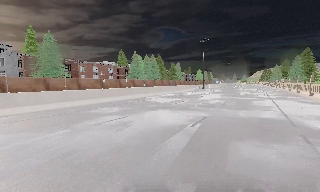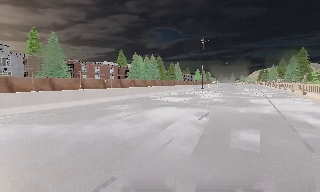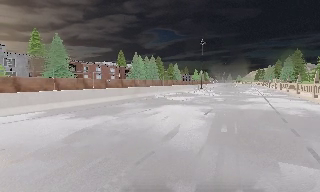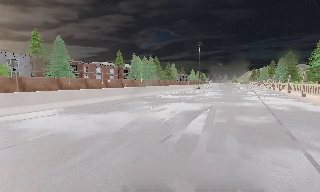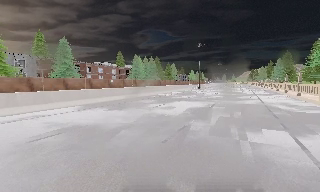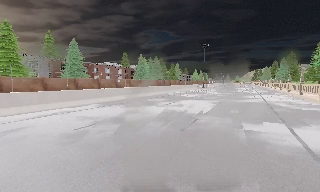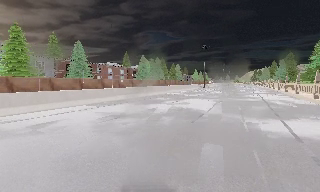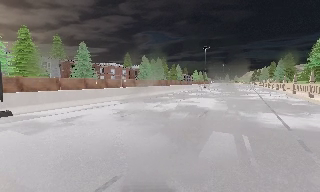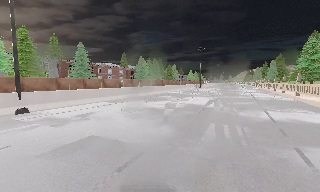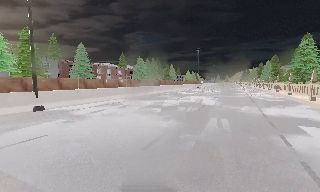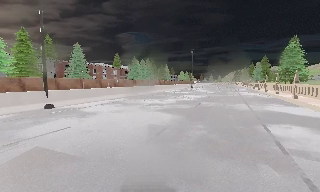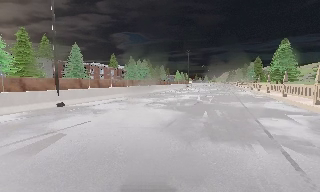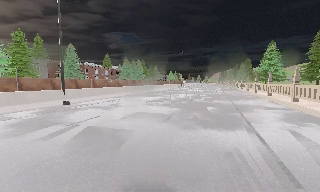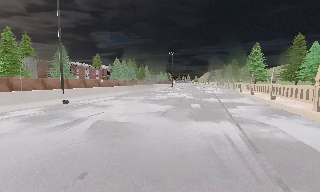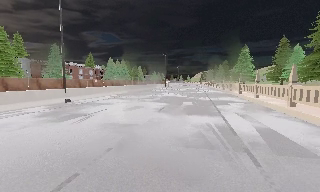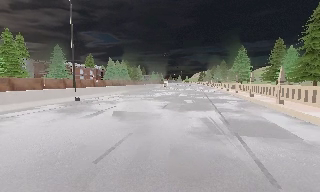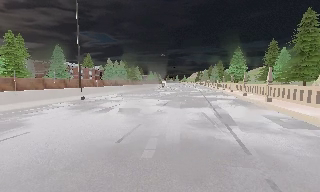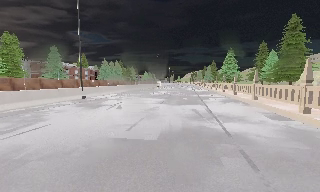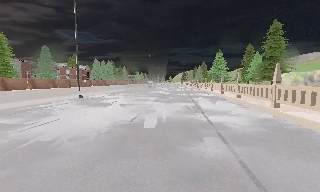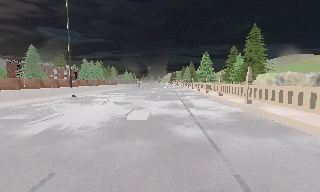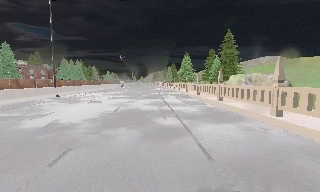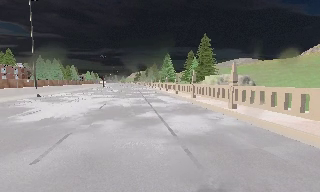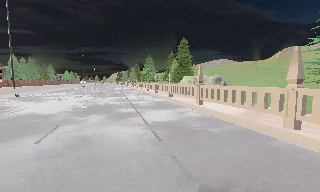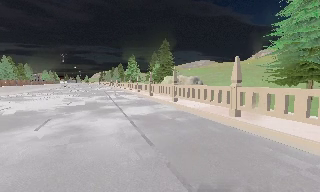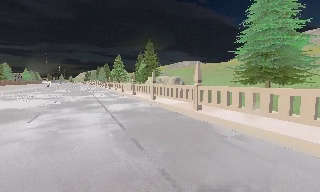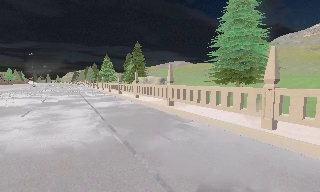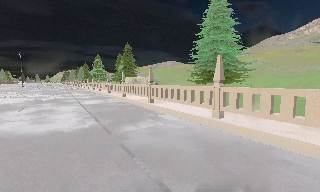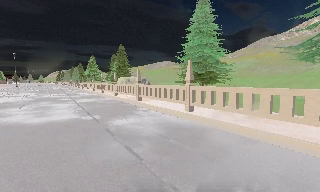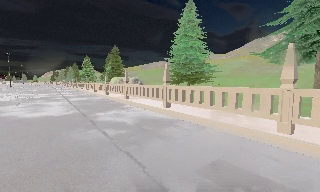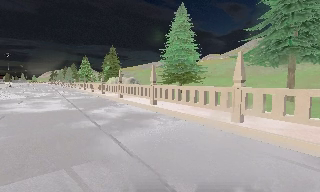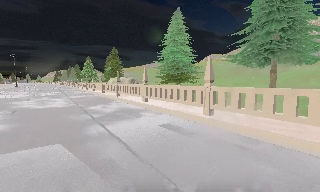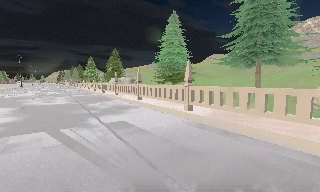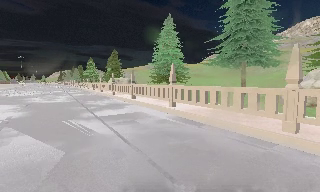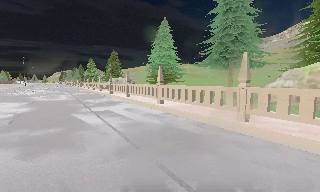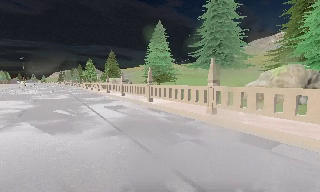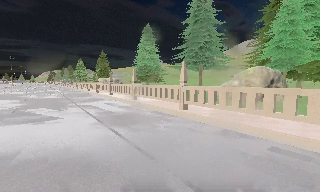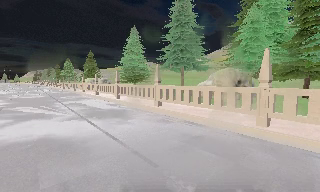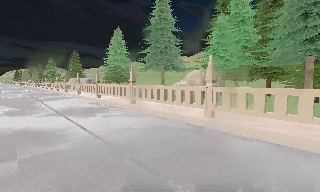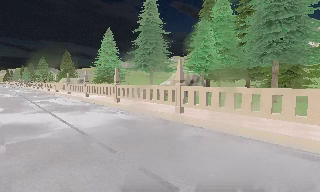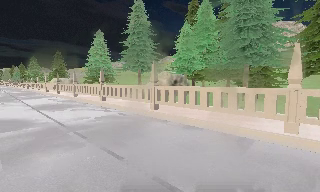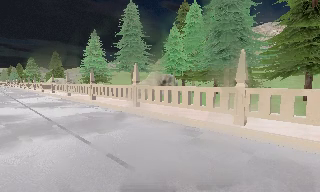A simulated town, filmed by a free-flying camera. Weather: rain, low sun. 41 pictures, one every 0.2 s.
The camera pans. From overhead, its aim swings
clockwise.
The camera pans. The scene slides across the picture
to the left.
0.0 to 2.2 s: The camera travels backward and to its left, about 14 m, so what stands in front gets smaller.
2.2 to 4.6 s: The camera pans to its right, which is clockwise from overhead, by about 45 degrees. It travels backward, about 16 m.
4.6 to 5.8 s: The camera swings to its right by about 15 degrees, and the scene slides to the left. It travels backward and to its right, about 10 m, so what stands in front gets smaller.
5.8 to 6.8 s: The camera travels backward and to its right, about 8 m, so what stands in front gets smaller.
6.8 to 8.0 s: The camera swings to its right by about 15 degrees, and the scene slides to the left. It travels backward and to its right, about 9 m, so what stands in front gets smaller.
The film runs backward here.
